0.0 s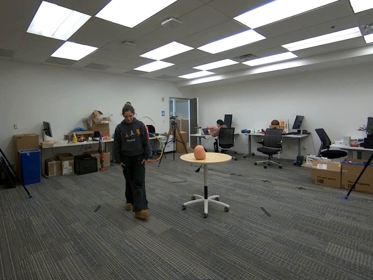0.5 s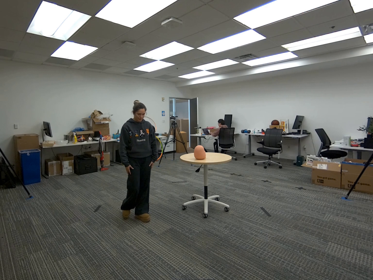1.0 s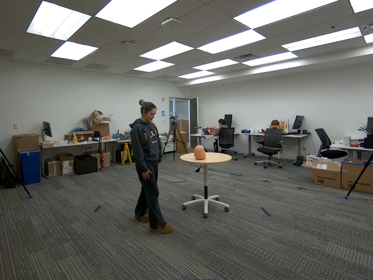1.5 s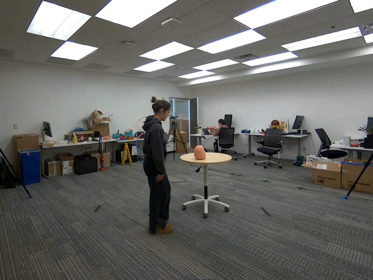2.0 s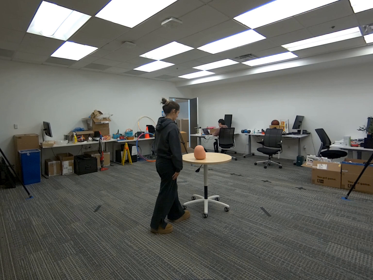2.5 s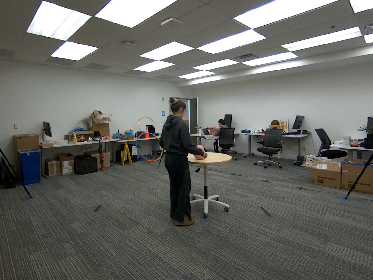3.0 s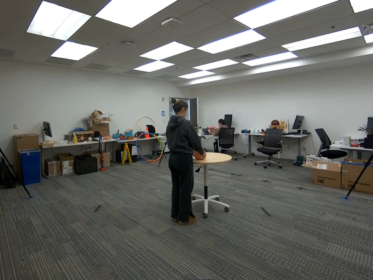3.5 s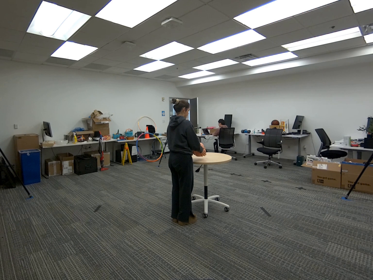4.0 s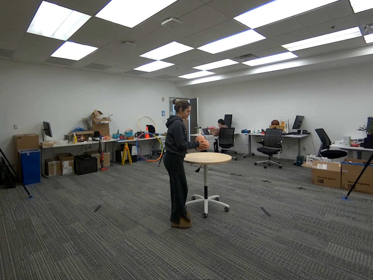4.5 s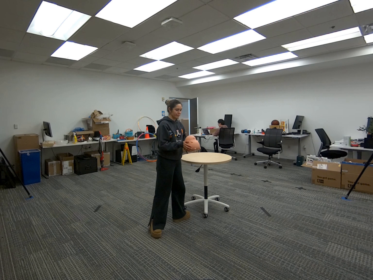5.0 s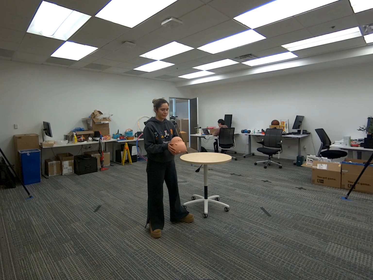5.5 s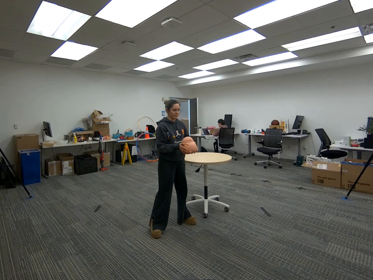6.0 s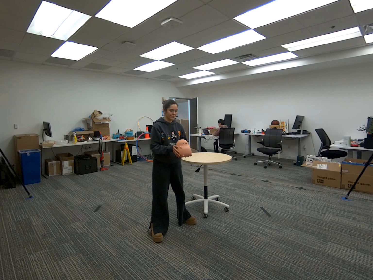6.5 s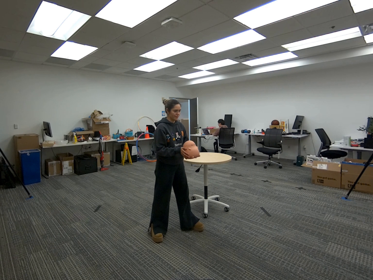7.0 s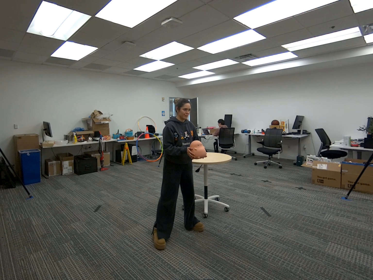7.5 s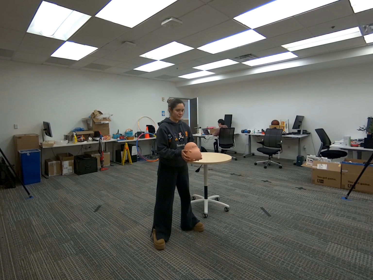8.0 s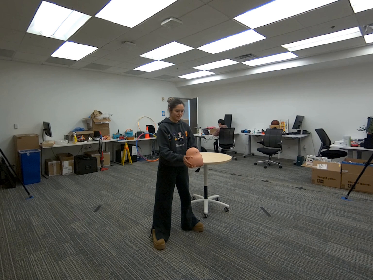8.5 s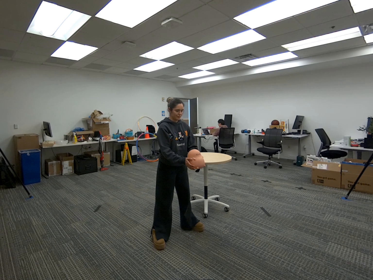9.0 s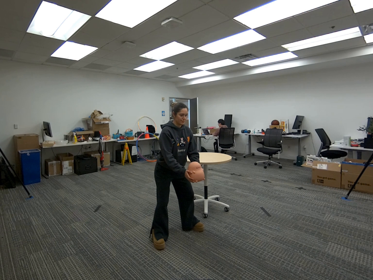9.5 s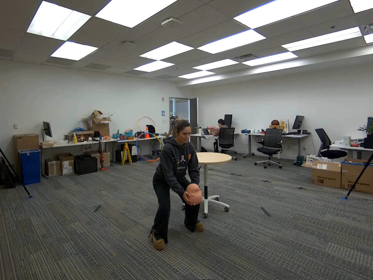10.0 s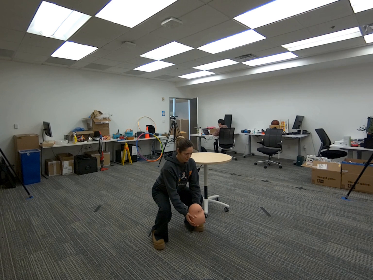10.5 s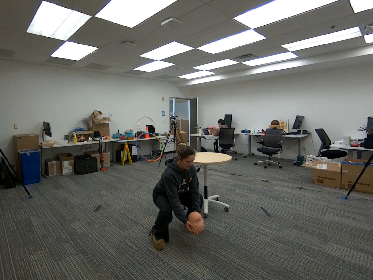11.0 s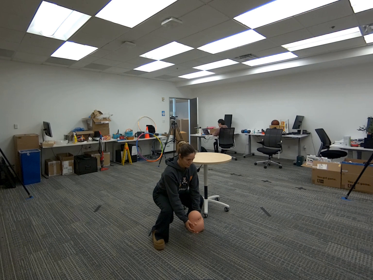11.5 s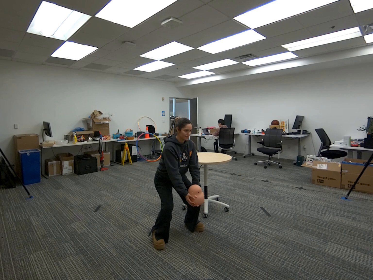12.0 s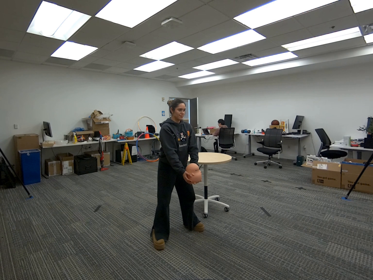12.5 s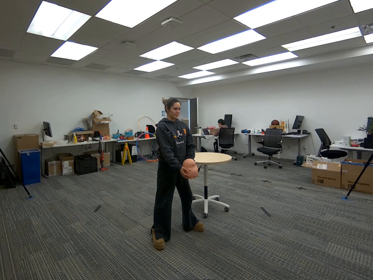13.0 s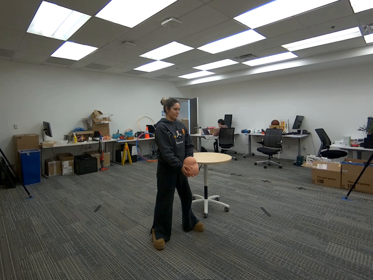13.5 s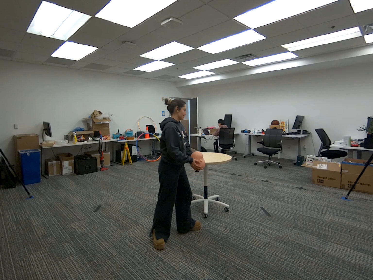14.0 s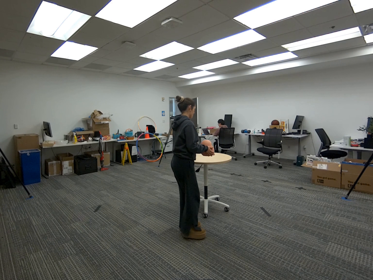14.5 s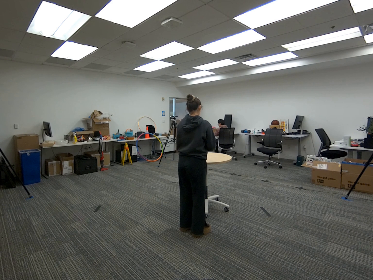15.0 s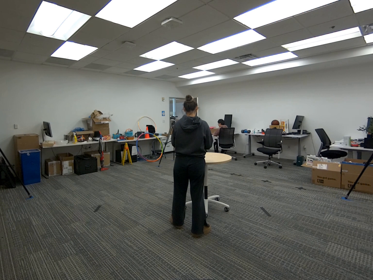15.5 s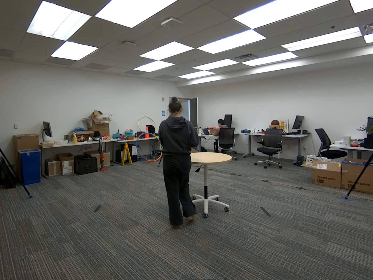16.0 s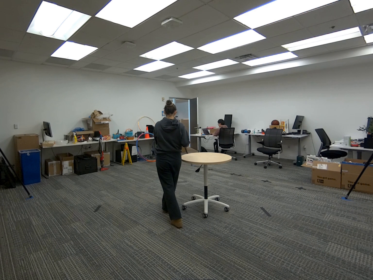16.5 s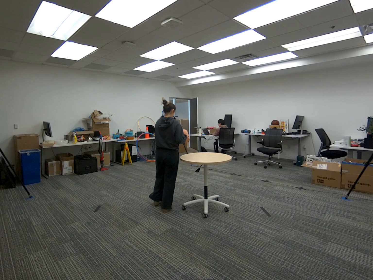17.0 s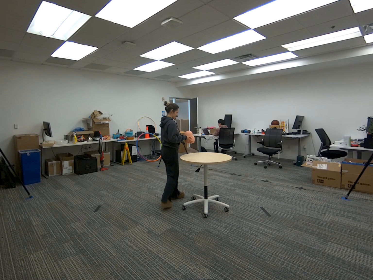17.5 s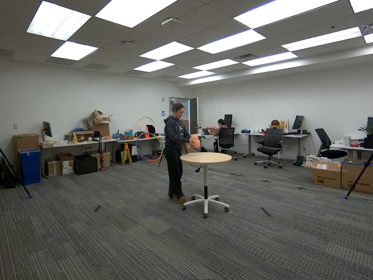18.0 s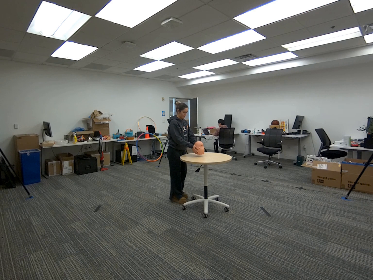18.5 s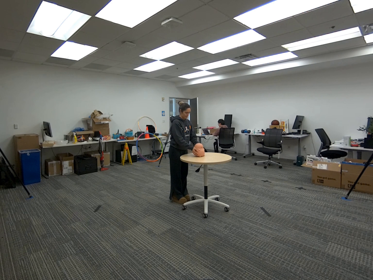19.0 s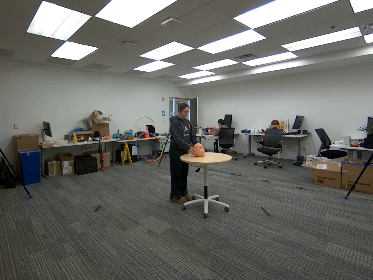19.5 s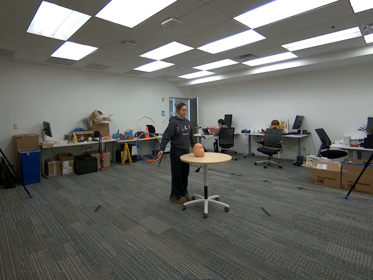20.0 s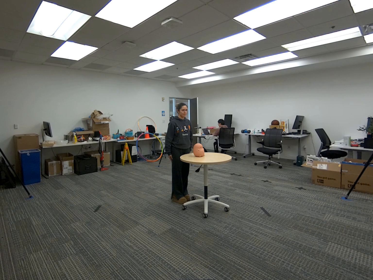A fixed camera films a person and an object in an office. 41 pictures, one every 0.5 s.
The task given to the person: Walk over to the potato light and pick it up from the round table. Squat down with your feet shoulder width apart while holding the patato light with both hands. Stectch your arms down as you squat. Place the potato light back on the table.
